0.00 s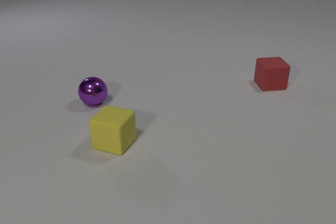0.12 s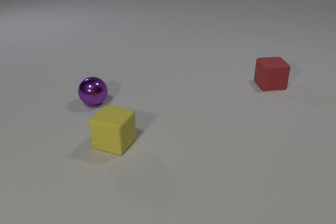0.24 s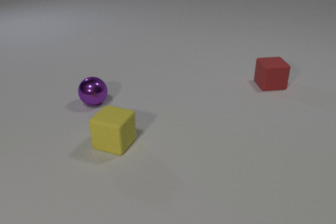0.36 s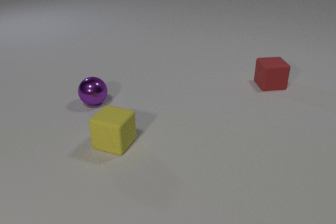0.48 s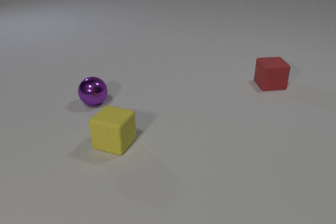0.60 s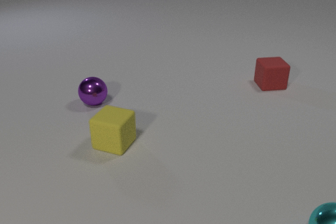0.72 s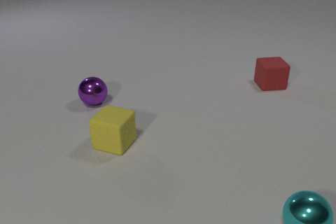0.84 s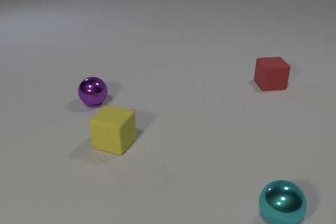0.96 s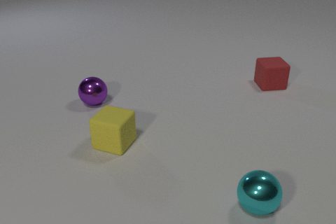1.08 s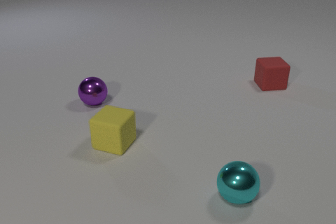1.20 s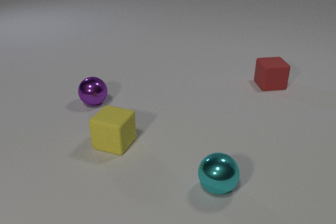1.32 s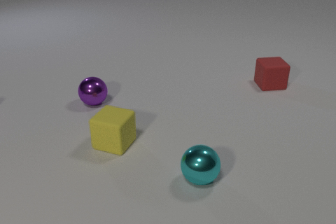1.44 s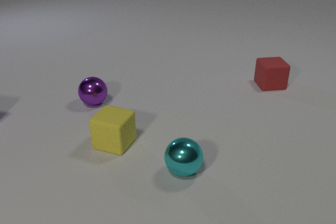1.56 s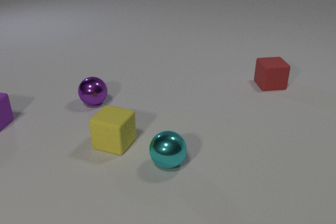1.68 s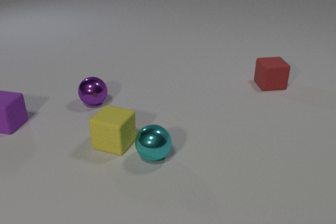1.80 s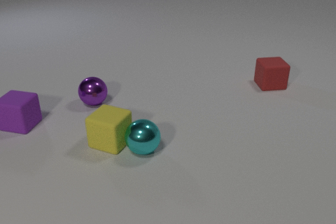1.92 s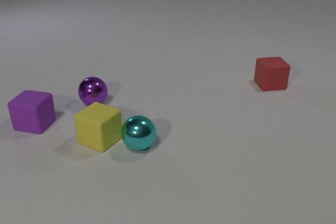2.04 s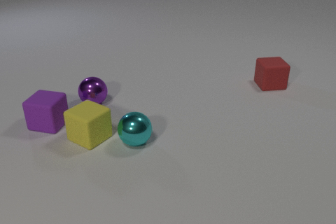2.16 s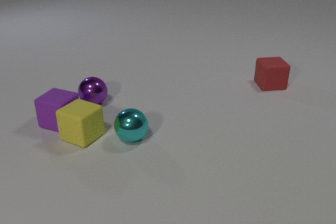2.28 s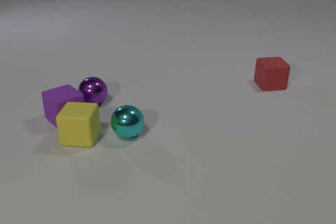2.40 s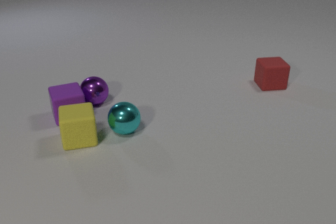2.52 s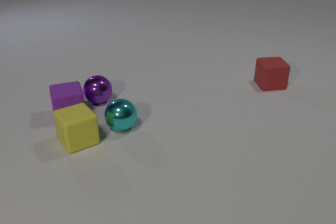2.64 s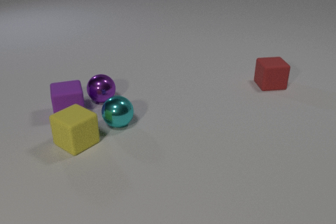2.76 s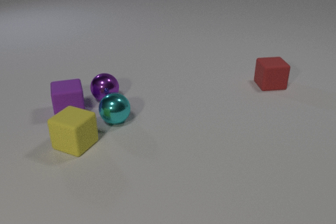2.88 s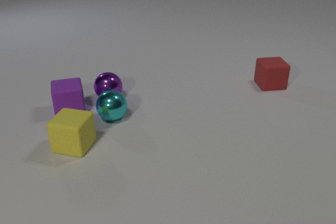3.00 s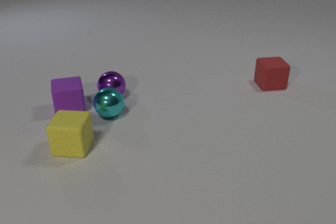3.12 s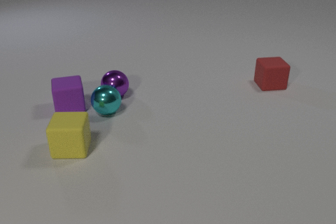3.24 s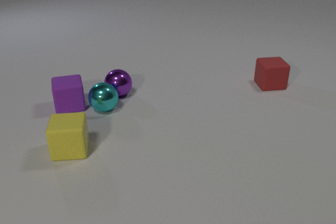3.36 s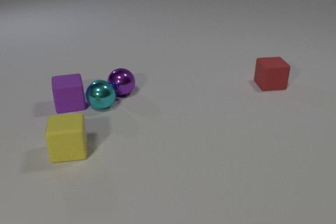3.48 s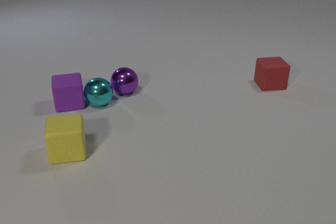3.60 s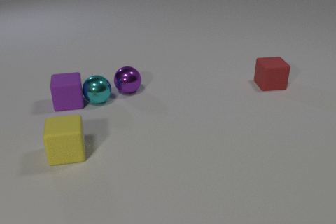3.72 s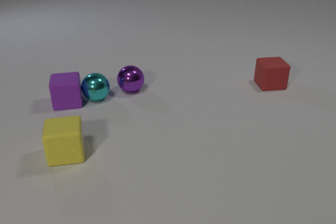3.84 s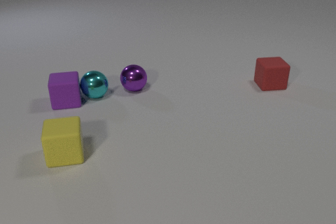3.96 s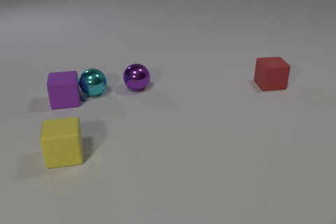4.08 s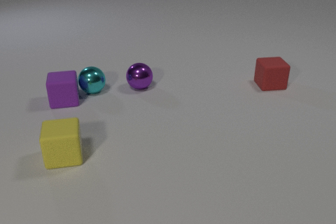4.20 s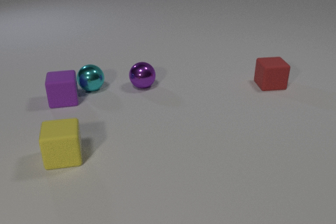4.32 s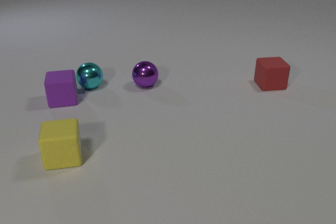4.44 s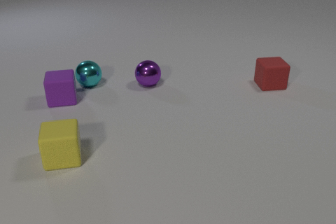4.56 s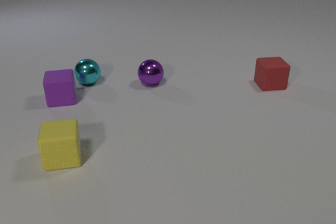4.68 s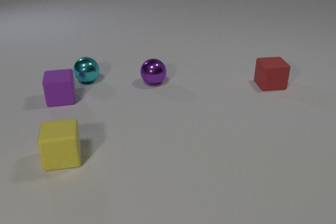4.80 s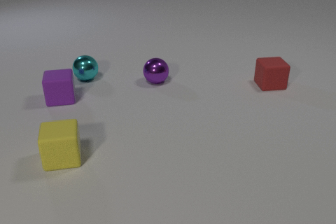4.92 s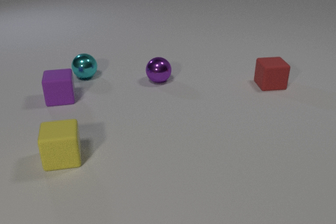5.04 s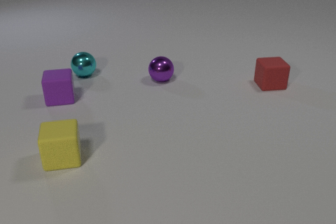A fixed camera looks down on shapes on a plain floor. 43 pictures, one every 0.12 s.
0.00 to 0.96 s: The cyan metal sphere comes in at the right edge, rolls to the left.
0.96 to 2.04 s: The cyan metal sphere rolls to the left and away from the camera. The yellow rubber cube slides to the left and away from the camera. The purple rubber cube comes in at the left edge, slides to the right. The cyan metal sphere and the yellow rubber cube collide.
2.04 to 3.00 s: The cyan metal sphere rolls away from the camera and to the left. The yellow rubber cube slides to the left and toward the camera, spins counterclockwise seen from above by about 120 degrees, its near face sliding to the right. The purple rubber cube slides away from the camera and to the right, spins clockwise seen from above by about 60 degrees, its near face sliding to the left. The purple metal sphere rolls to the right and away from the camera. The yellow rubber cube and the purple rubber cube collide. The purple rubber cube and the purple metal sphere collide.
3.00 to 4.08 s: The cyan metal sphere rolls away from the camera. The yellow rubber cube slides toward the camera and to the left. The purple rubber cube slides away from the camera. The purple metal sphere rolls to the right and away from the camera. The cyan metal sphere and the purple rubber cube collide.
4.08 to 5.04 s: The cyan metal sphere rolls away from the camera. The purple rubber cube slides away from the camera. The purple metal sphere rolls to the right and away from the camera.
How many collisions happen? 4.
What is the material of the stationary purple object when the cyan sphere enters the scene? metal.
Are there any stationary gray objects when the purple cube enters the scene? no.
